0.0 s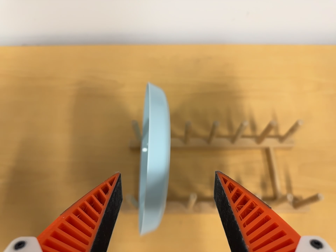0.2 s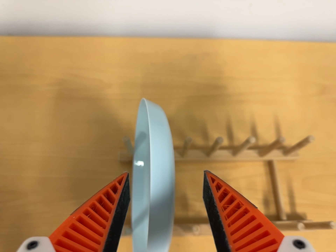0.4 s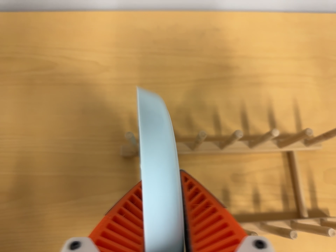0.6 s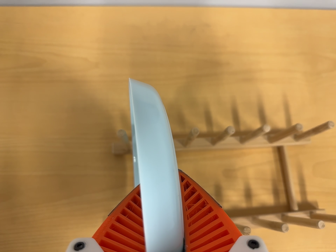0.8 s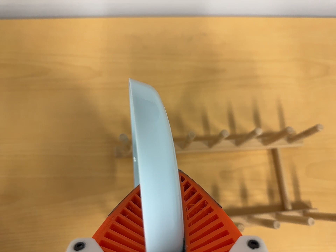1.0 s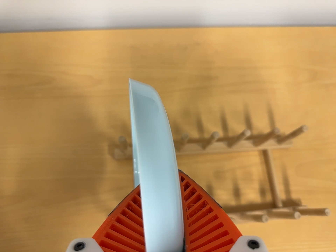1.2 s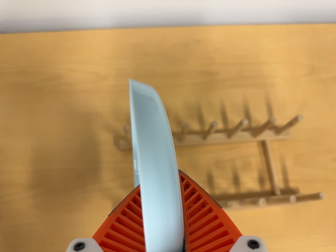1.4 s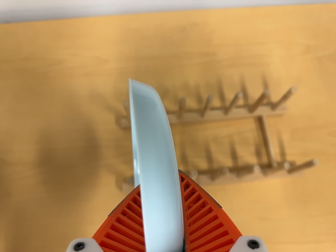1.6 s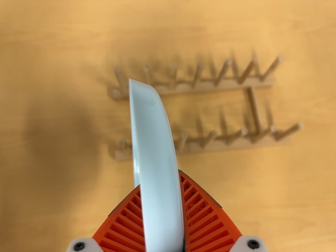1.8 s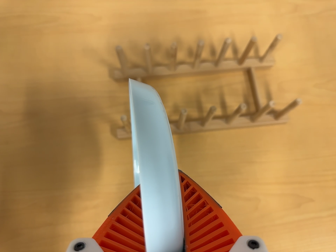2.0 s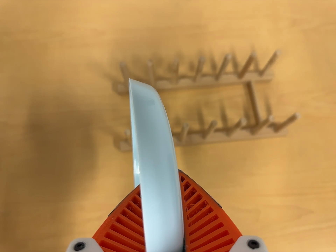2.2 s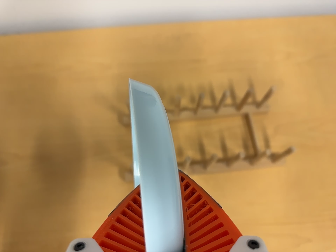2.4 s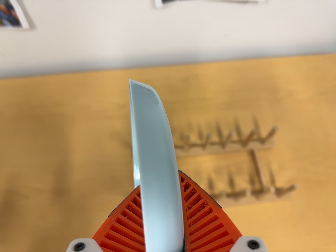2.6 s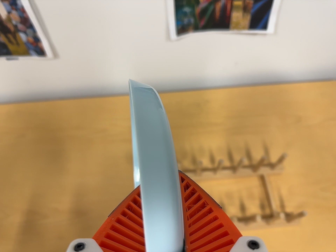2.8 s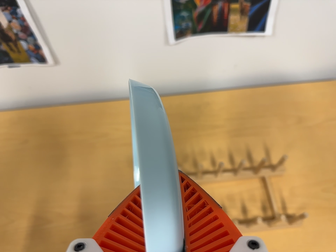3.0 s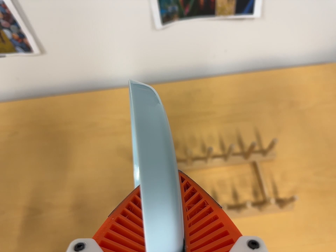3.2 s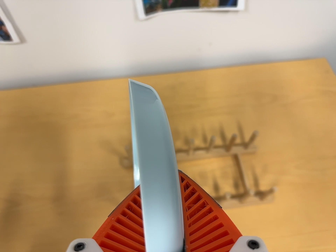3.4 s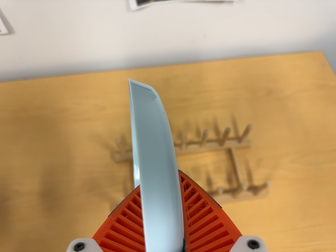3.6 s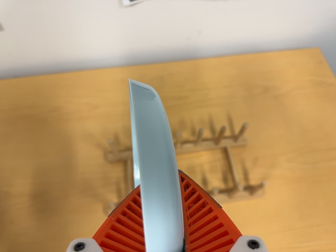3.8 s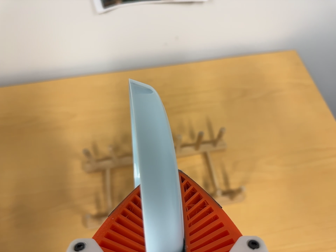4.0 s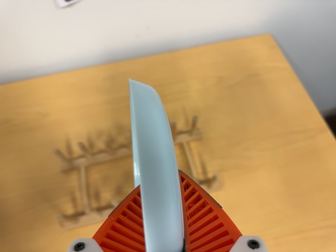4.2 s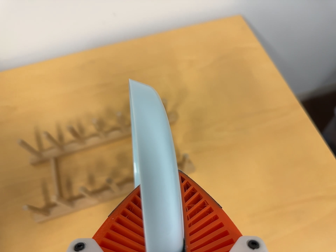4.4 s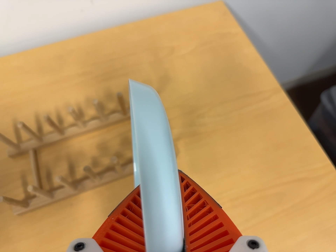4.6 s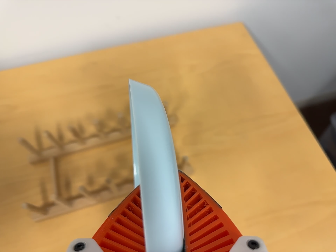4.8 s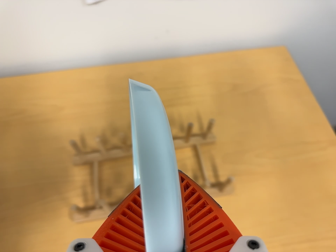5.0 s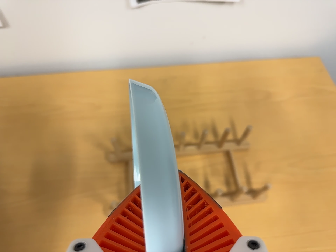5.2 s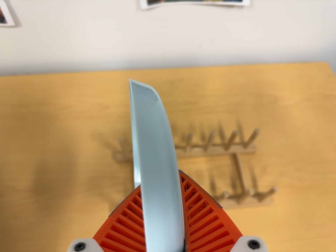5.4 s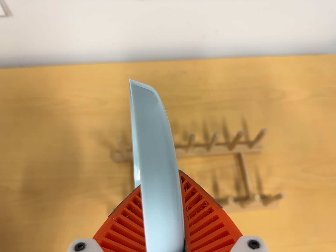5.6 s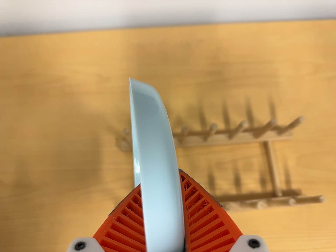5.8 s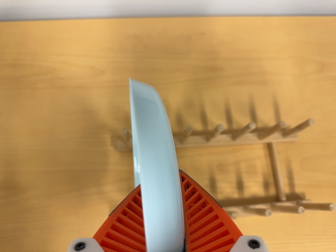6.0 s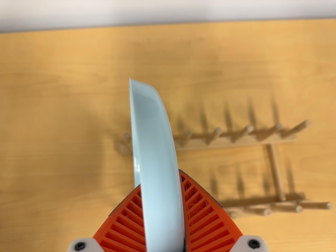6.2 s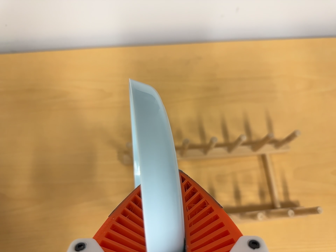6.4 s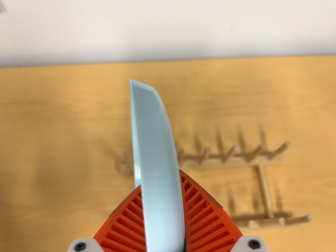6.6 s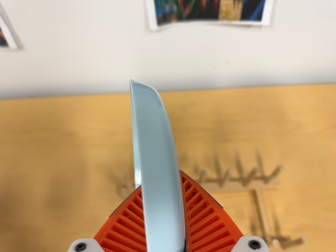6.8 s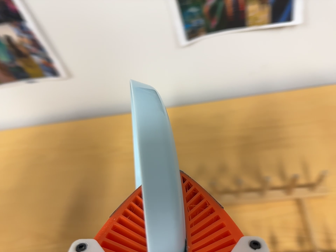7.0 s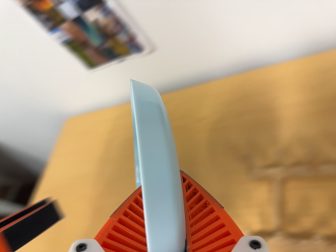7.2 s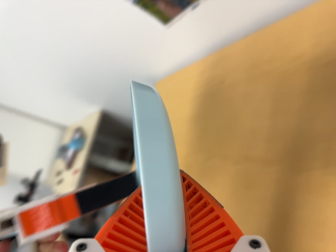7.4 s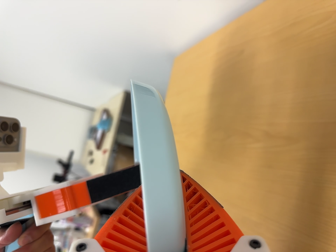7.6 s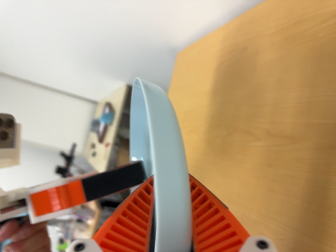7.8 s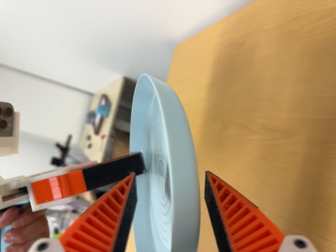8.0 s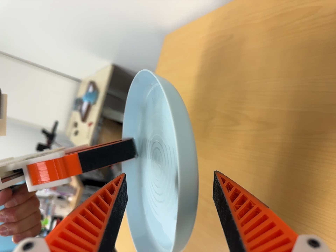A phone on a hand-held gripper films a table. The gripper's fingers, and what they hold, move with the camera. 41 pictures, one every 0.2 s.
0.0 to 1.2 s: The camera travels toward the top of its view, about 7 cm.
1.2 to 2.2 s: The camera travels toward the bottom of its view and backward, about 9 cm, so close, fixed things drift upward.
2.2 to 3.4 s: The camera travels backward, about 6 cm, so what stands in front gets smaller.
3.4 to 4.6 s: The camera travels to its right, about 10 cm, so close, fixed things drift to the left. It rolls about its line of sight by about 10 degrees, and the scene rotates counterclockwise.
4.6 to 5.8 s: The camera travels to its left, forward and toward the top of its view, about 20 cm, so close, fixed things drift to the right. Its aim tips toward the bottom of its view by about 10 degrees. It rolls about its line of sight by about 15 degrees, and the scene rotates clockwise.
5.8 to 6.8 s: The camera pans to its left by about 15 degrees. It travels backward and to its right, about 12 cm, so what stands in front gets smaller. Its aim tips toward the top of its view by about 20 degrees, and the scene shifts downward.
6.8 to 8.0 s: The camera pans to its left by about 50 degrees. It travels to its right and forward, about 14 cm. Its aim tips toward the bottom of its view by about 25 degrees, and the scene shifts upward. It rolls about its line of sight by about 10 degrees, and the scene rotates counterclockwise.
The film runs backward here.
